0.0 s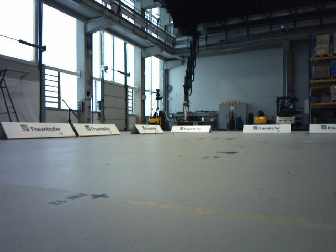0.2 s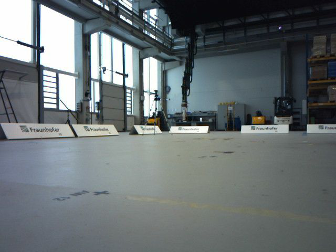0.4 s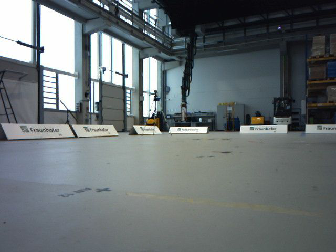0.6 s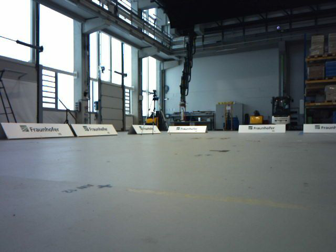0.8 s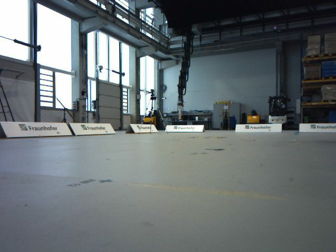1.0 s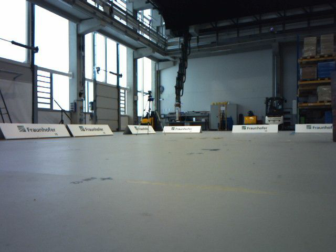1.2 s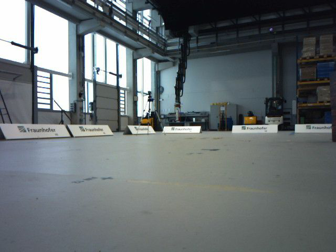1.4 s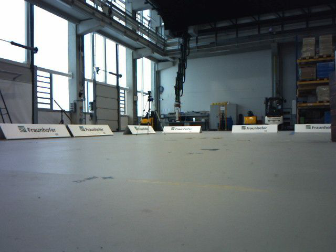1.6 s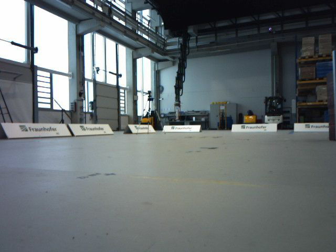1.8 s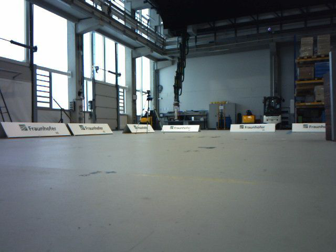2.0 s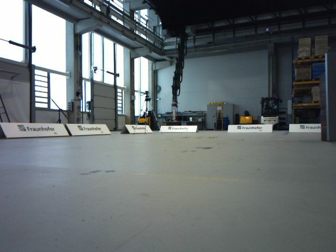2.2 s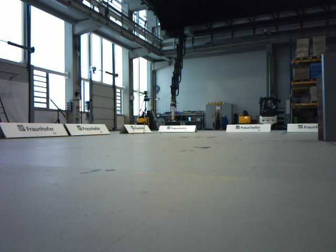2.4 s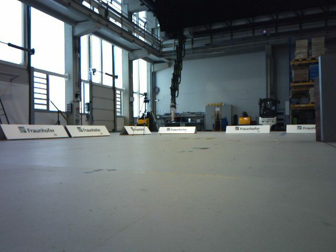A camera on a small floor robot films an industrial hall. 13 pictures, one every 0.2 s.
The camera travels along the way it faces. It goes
backward.
0.0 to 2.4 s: The camera travels backward, about 0.5 m, so what stands in front gets smaller.
The film runs backward here.
